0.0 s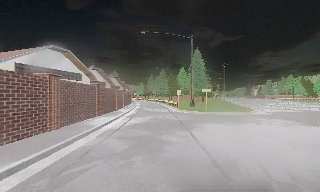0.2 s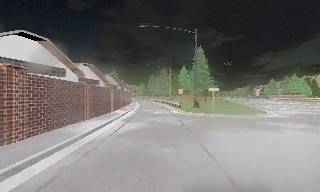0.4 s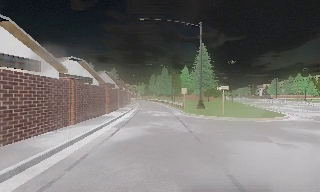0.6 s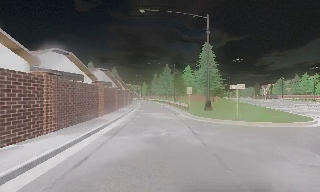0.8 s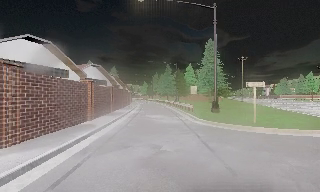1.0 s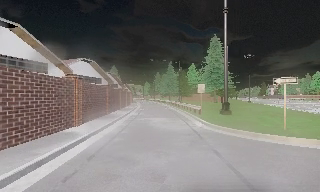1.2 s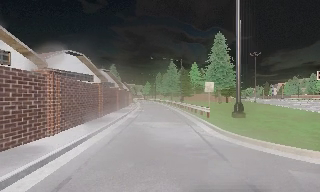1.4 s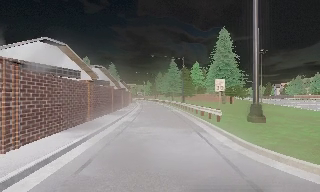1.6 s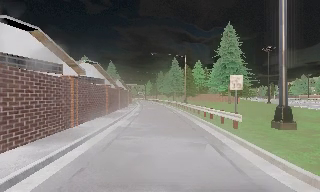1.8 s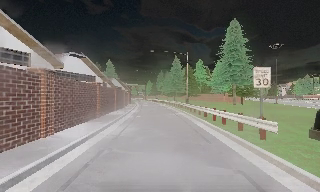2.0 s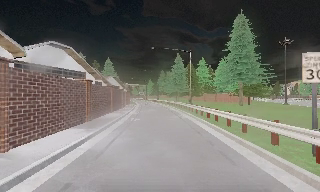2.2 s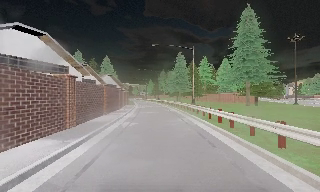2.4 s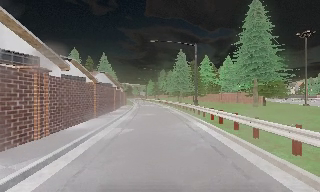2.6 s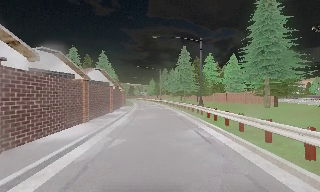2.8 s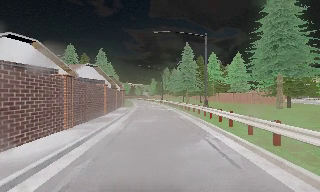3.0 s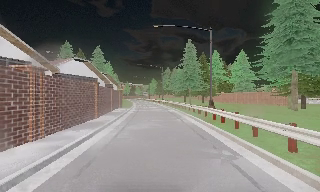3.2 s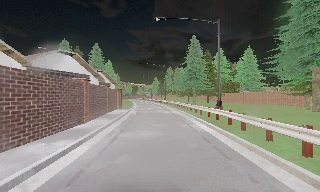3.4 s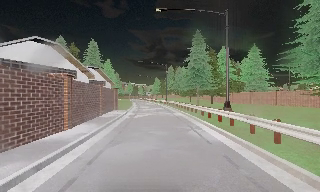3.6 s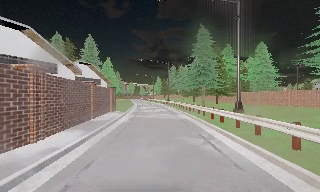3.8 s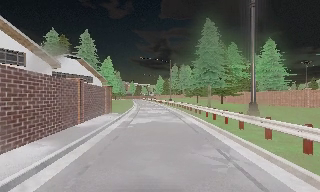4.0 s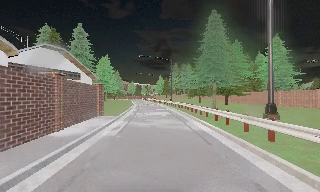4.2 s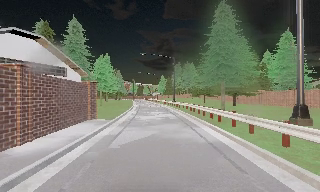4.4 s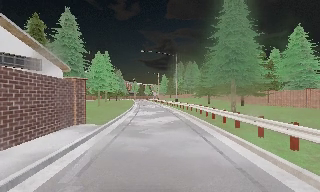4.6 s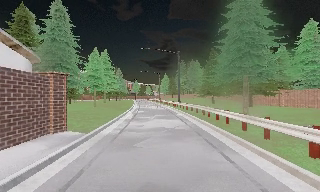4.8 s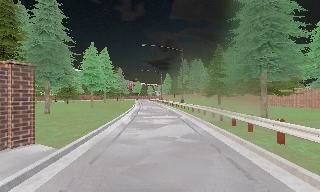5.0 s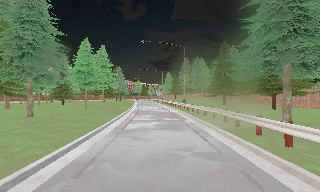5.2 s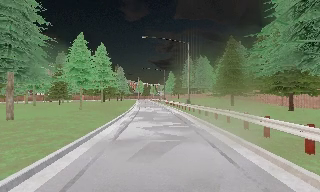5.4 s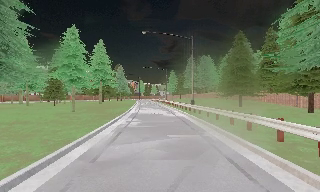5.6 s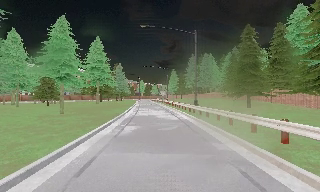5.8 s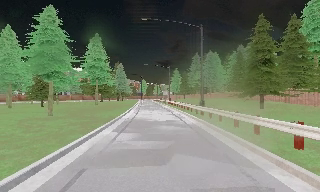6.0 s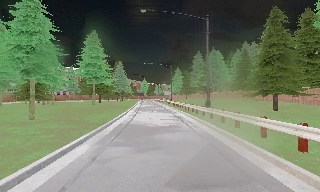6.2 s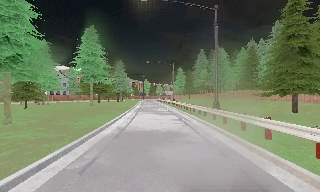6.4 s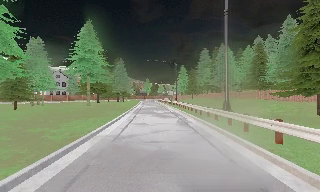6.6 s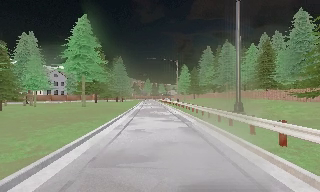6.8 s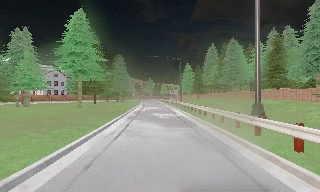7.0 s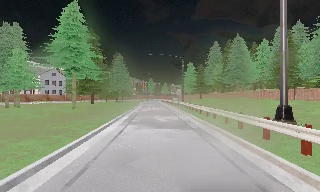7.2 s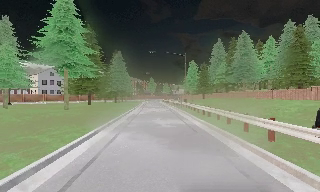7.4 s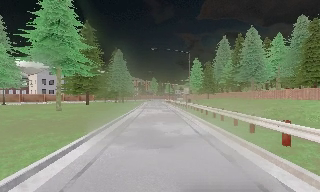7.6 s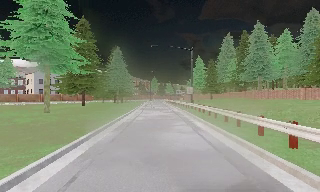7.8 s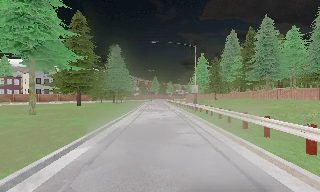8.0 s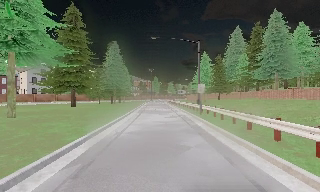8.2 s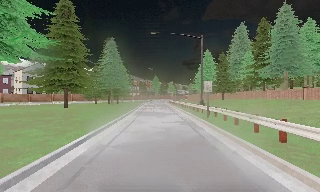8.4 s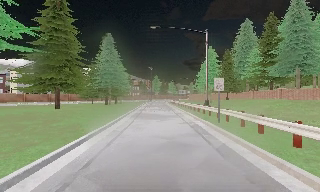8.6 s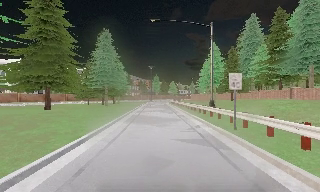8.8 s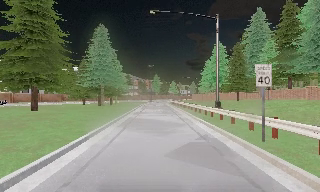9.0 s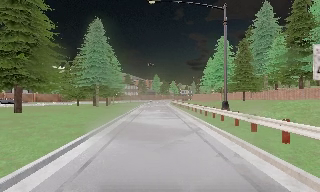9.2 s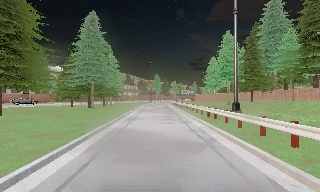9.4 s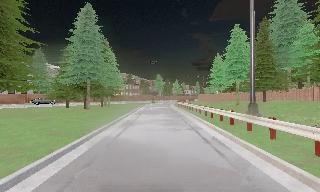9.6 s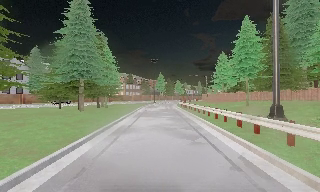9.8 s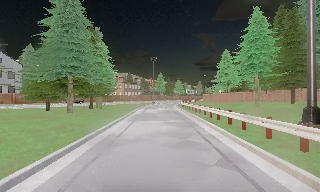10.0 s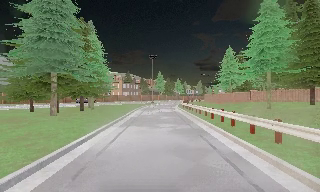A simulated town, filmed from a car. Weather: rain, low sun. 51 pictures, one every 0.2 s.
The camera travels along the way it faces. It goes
forward.
0.0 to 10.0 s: The camera pans to its left, which is counterclockwise from overhead, by about 20 degrees. It travels forward, about 100 m, so what stands in front looms larger.
The film runs forward here.
